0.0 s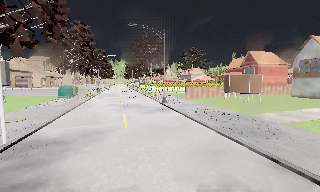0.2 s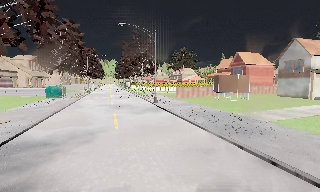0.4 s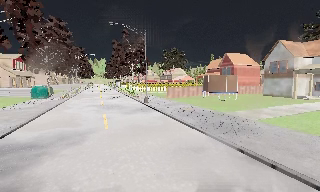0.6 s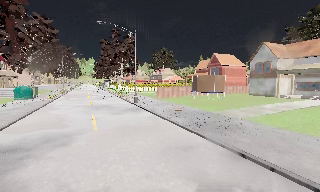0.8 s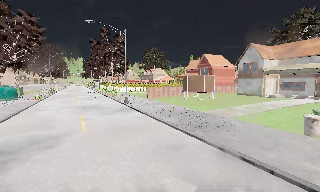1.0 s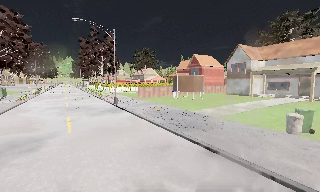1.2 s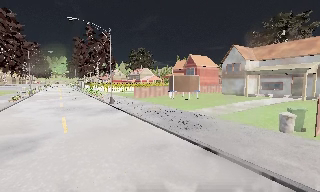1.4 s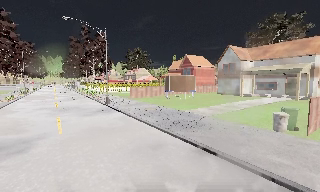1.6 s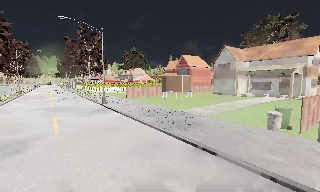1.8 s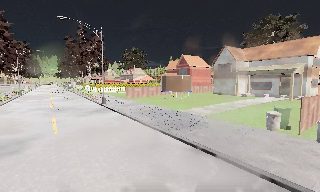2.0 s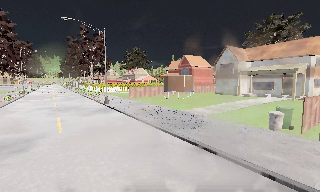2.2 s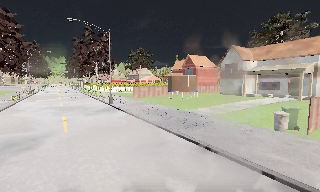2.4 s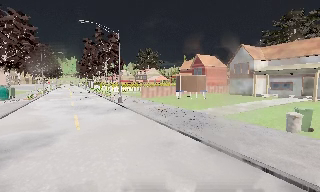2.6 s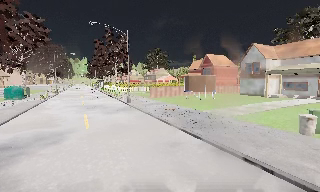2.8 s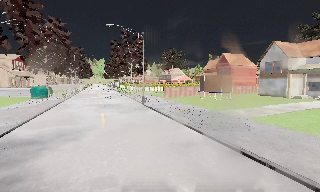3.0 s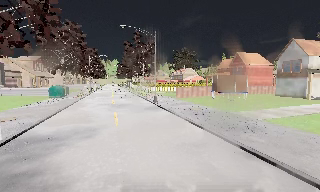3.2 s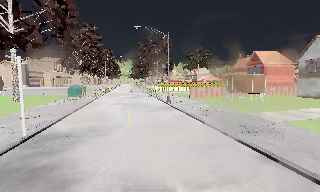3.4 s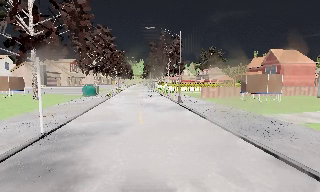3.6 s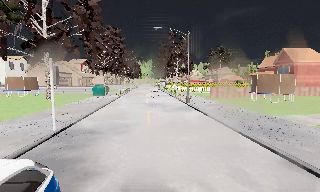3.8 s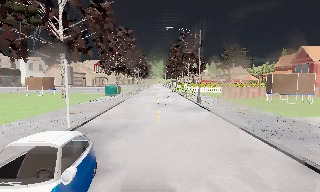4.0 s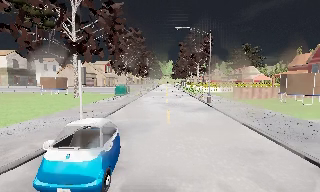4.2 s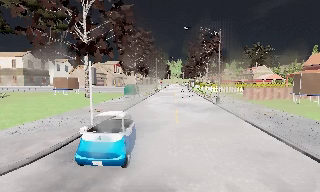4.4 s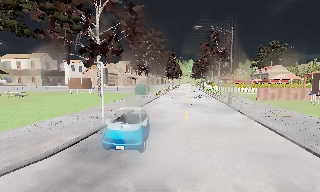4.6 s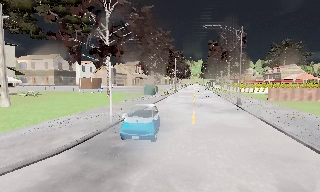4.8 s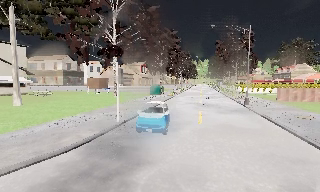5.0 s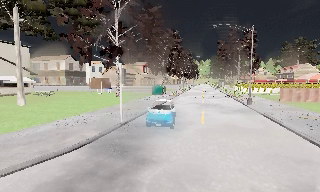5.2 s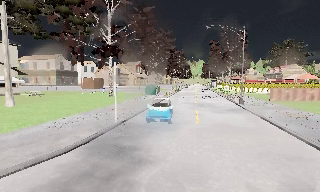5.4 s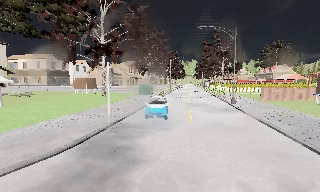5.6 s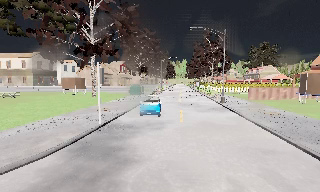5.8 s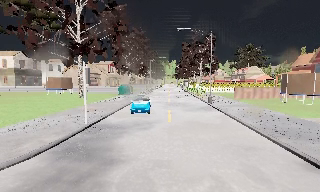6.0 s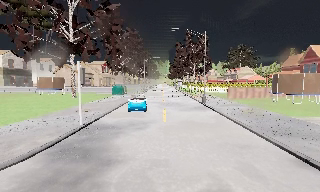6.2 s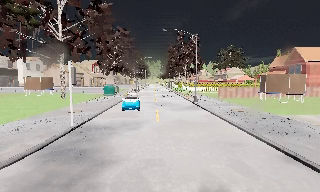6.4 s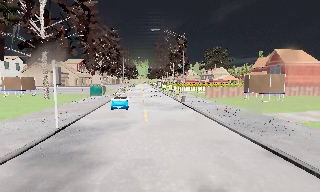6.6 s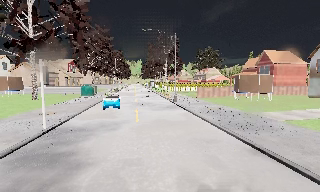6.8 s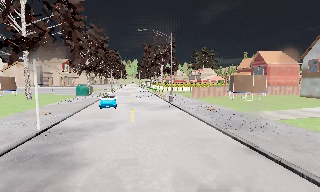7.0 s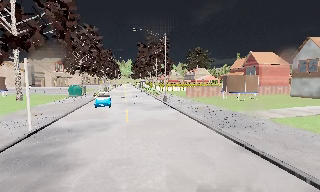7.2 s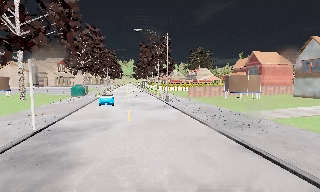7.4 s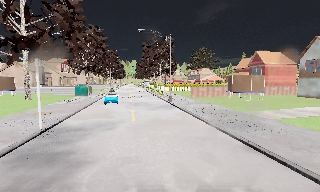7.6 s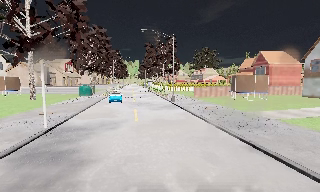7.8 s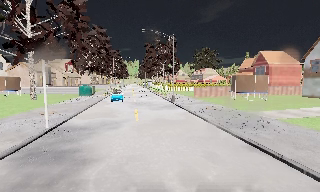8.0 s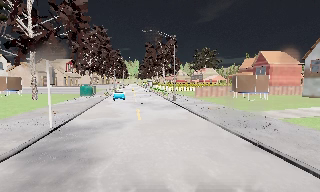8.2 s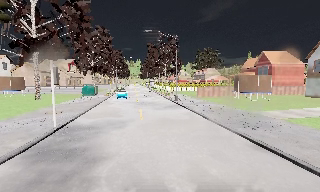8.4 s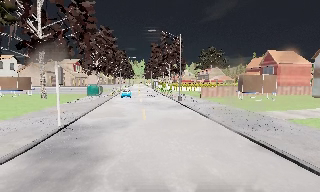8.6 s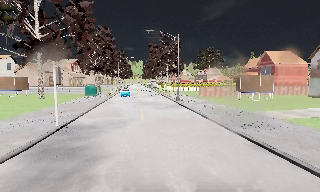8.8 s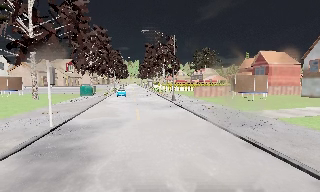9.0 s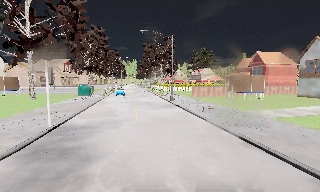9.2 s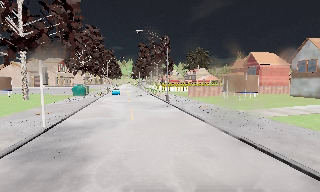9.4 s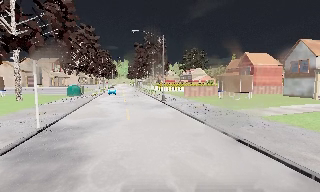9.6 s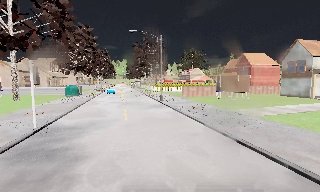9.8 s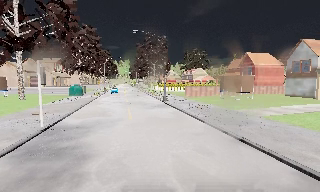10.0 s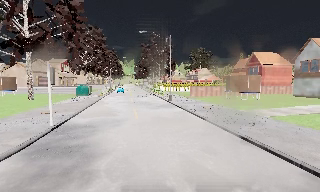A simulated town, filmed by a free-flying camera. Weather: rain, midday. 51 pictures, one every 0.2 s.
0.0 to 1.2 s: The camera swings to its right by about 20 degrees, and the scene slides to the left.
1.2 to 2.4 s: The camera shifts only a little, or ends up much as it began.
2.4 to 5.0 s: The camera swings to its left by about 45 degrees, and the scene slides to the right.
5.0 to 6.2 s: The scene slides to the left, as the camera pans about 15 degrees to its right.
6.2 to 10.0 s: The camera travels backward, about 1 m, so what stands in front gets smaller.
The film runs backward here.
